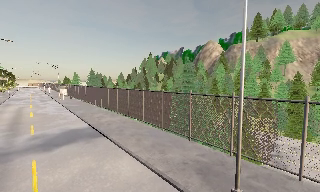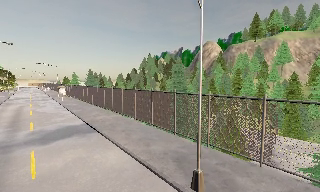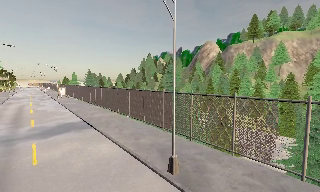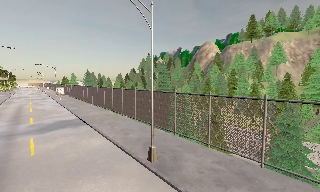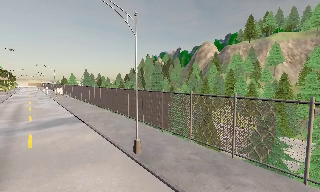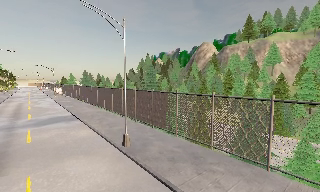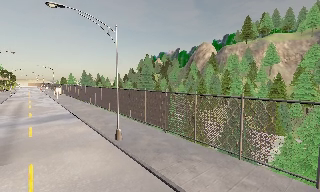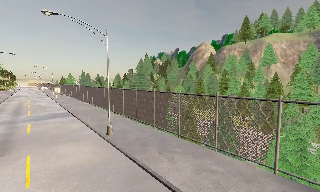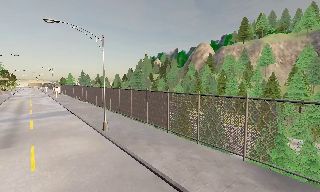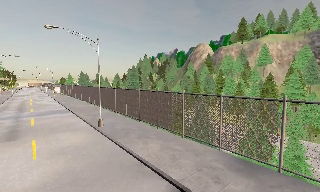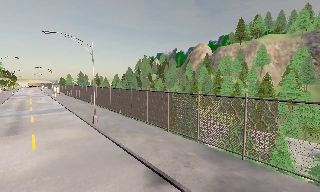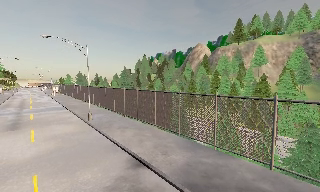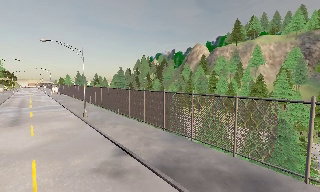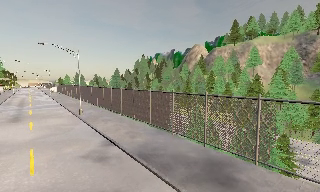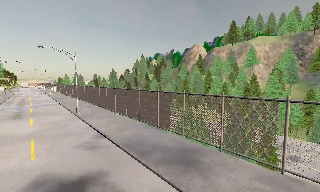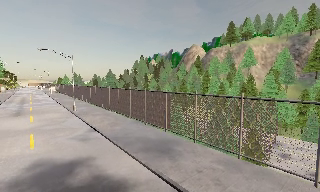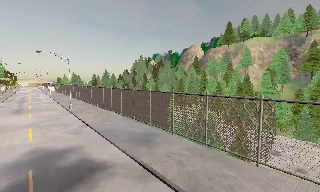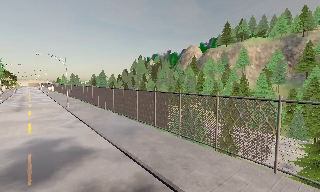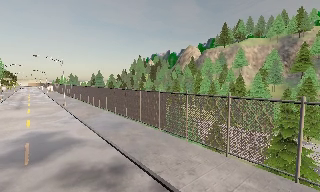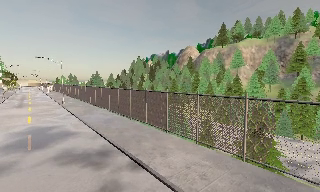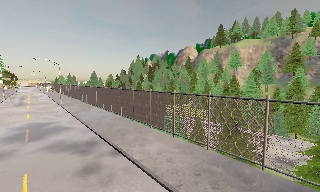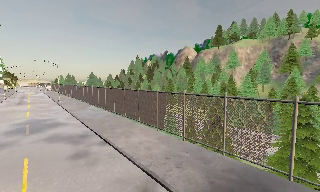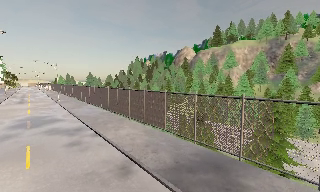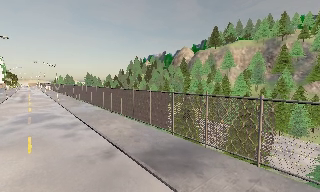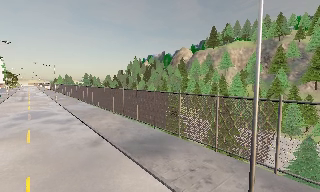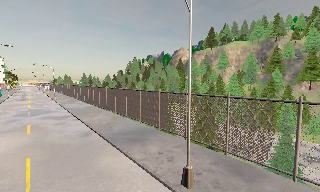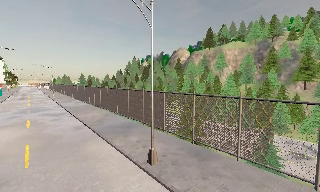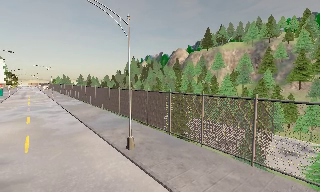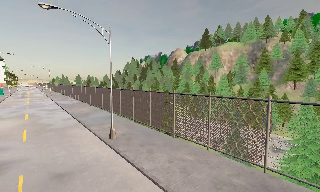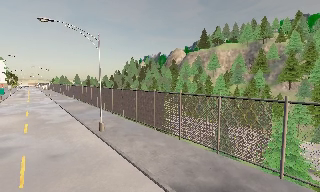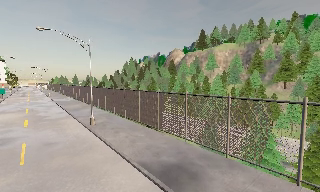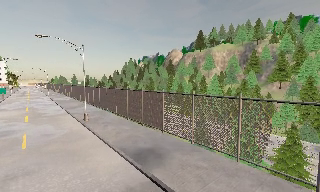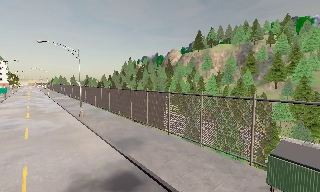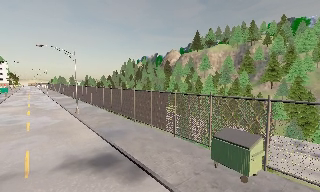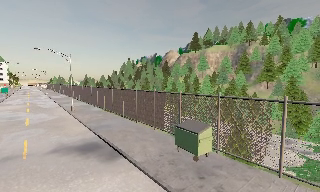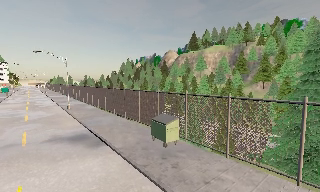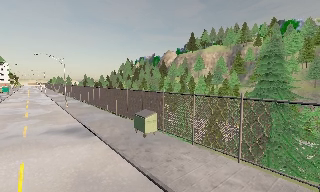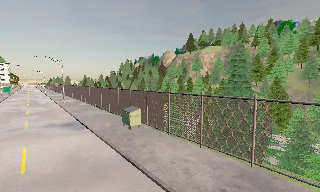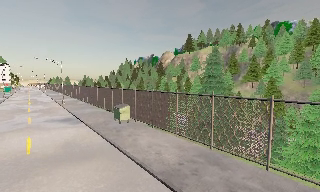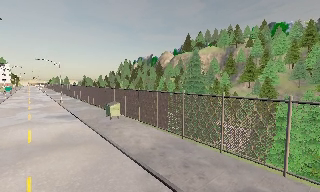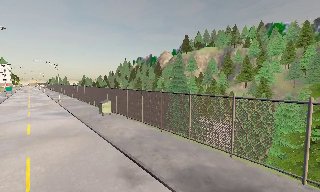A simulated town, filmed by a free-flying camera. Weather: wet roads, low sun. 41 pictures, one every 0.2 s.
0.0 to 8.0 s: The camera travels backward and to its right, about 75 m, so what stands in front gets smaller.
The film runs backward here.
